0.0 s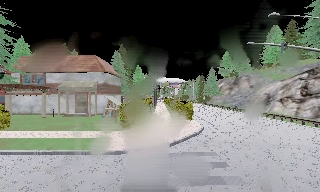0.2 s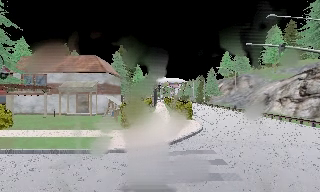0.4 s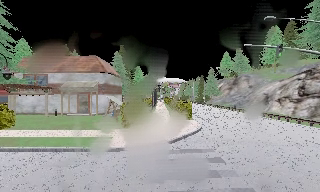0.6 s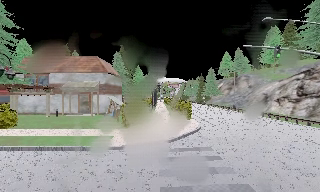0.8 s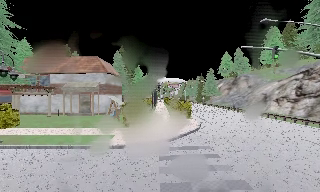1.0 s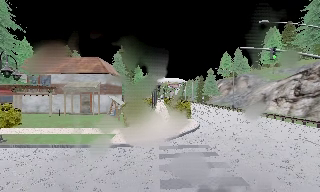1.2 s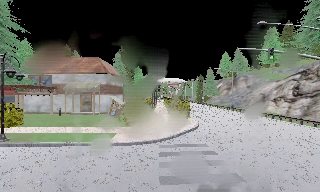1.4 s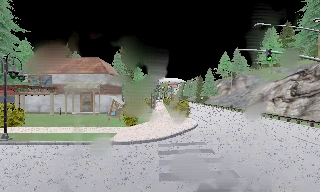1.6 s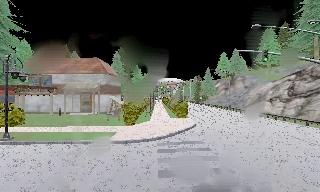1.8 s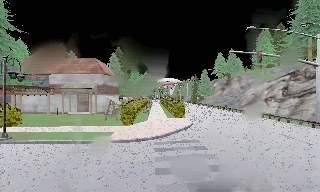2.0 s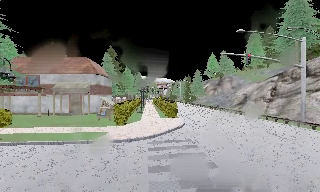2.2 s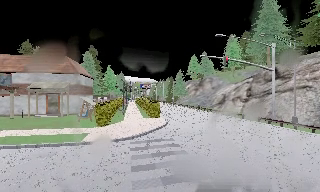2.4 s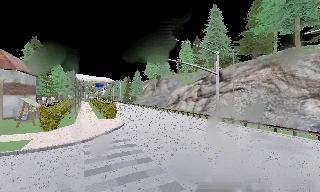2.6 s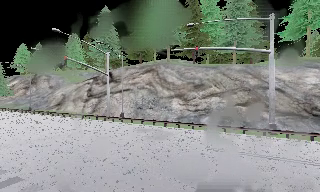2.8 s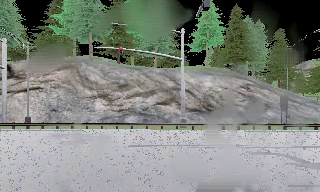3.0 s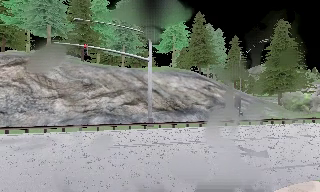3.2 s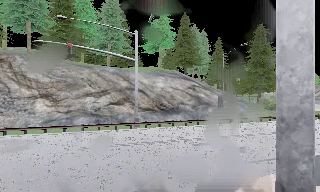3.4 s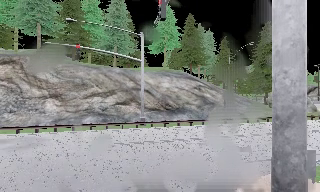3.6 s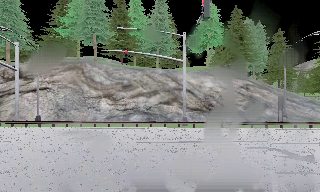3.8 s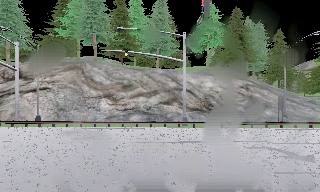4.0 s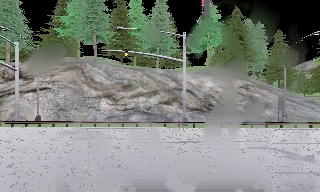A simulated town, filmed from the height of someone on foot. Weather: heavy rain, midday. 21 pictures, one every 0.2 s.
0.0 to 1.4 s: The camera travels backward, about 1.5 m, so what stands in front gets smaller.
1.4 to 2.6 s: The camera pans to its right, which is clockwise from overhead, by about 60 degrees. It travels backward, about 1 m.
2.6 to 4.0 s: The scene slides to the left, as the camera pans about 25 degrees to its right. It travels backward, about 1 m, so what stands in front gets smaller. It loses speed.
The film runs backward here.
